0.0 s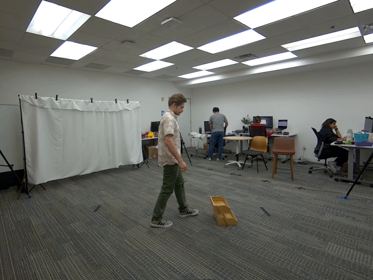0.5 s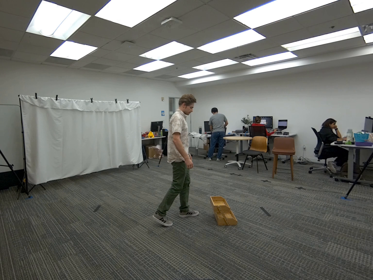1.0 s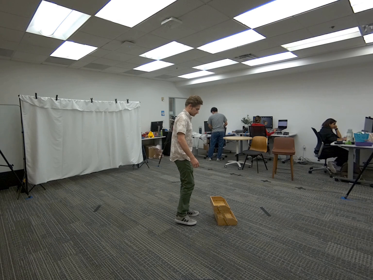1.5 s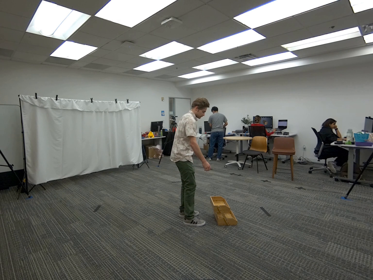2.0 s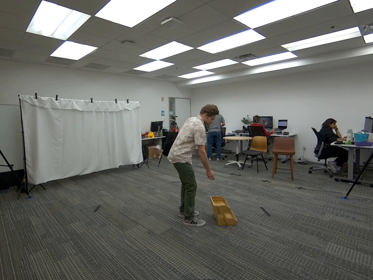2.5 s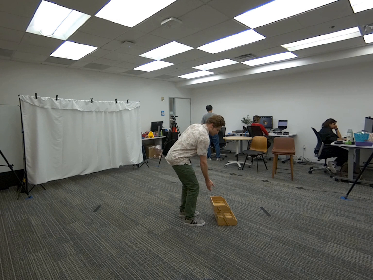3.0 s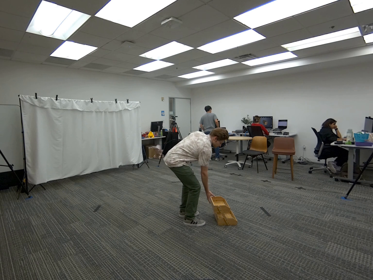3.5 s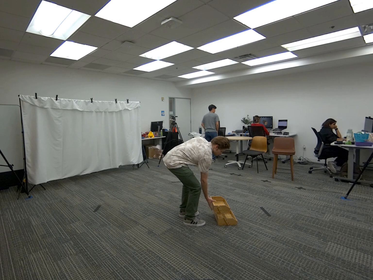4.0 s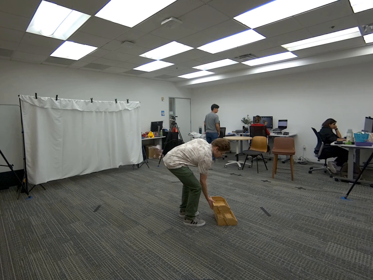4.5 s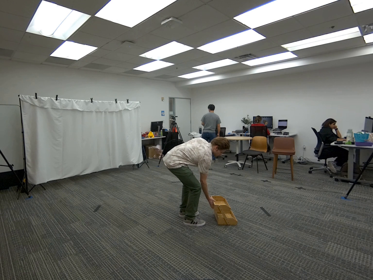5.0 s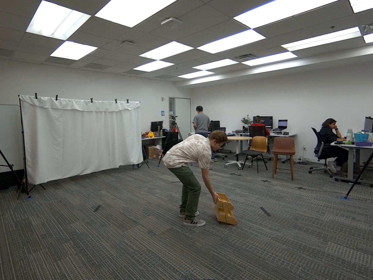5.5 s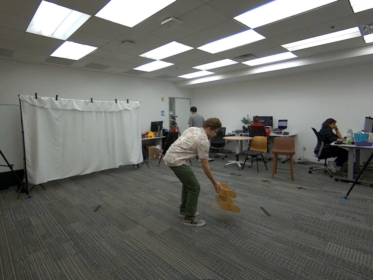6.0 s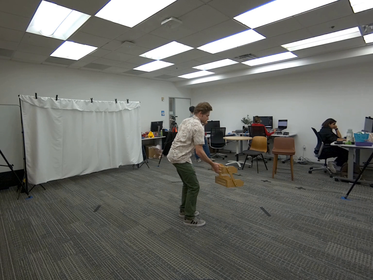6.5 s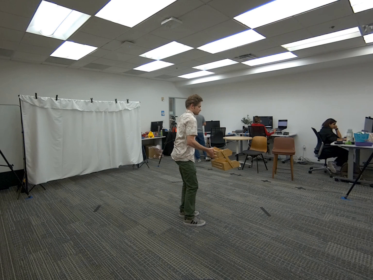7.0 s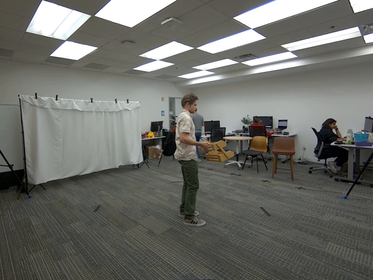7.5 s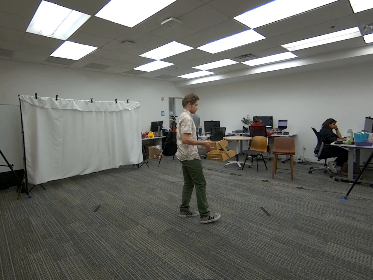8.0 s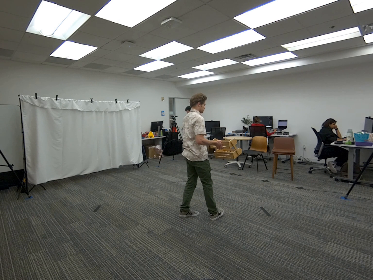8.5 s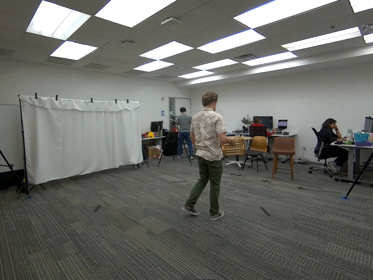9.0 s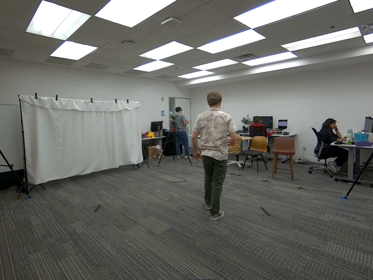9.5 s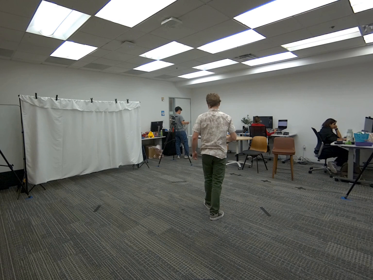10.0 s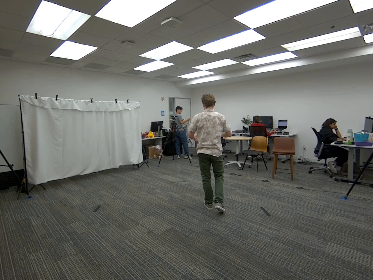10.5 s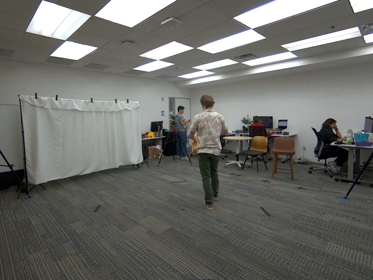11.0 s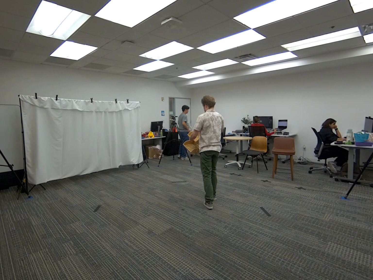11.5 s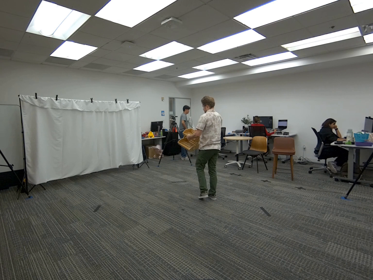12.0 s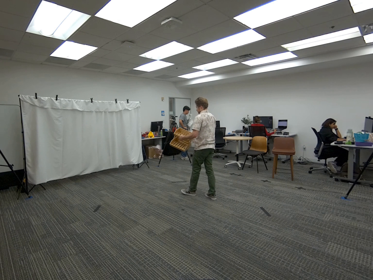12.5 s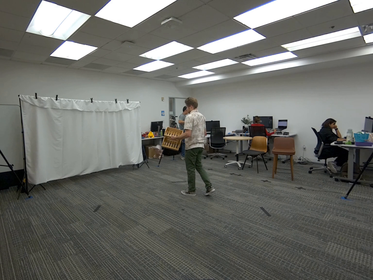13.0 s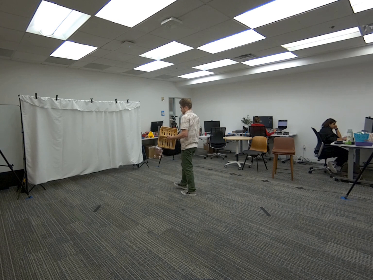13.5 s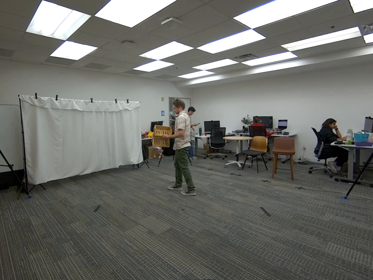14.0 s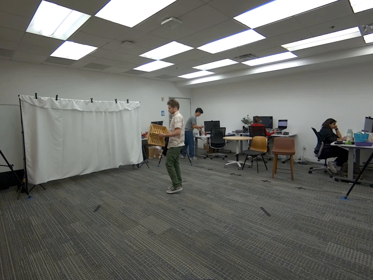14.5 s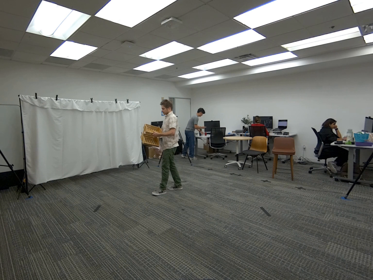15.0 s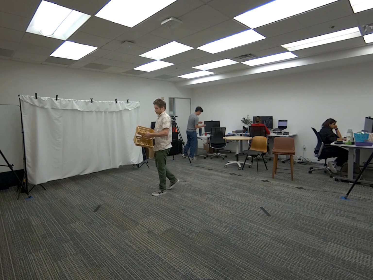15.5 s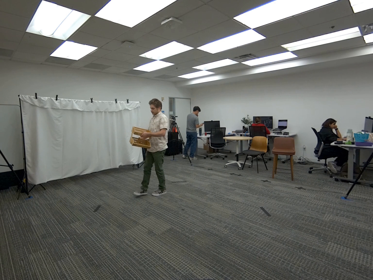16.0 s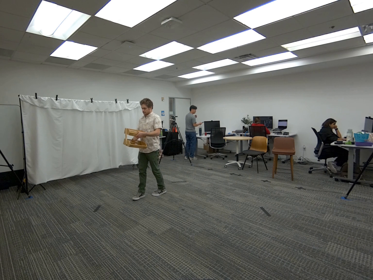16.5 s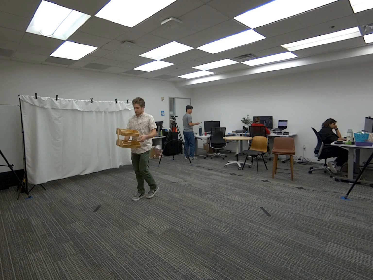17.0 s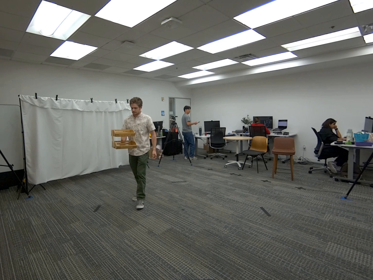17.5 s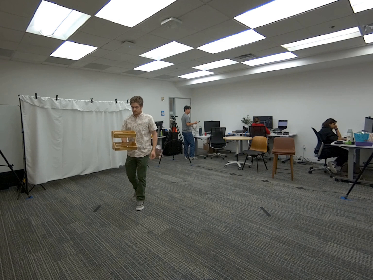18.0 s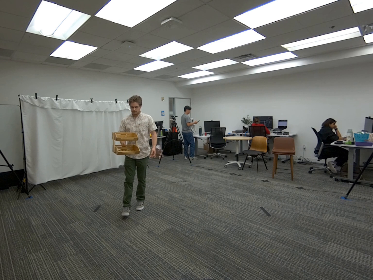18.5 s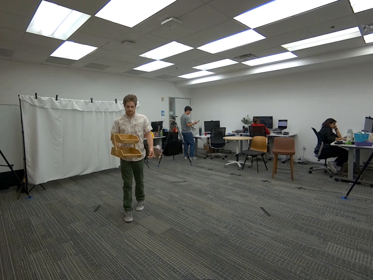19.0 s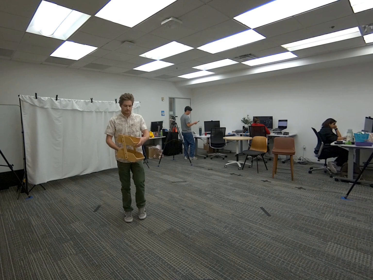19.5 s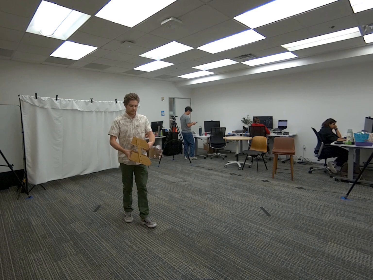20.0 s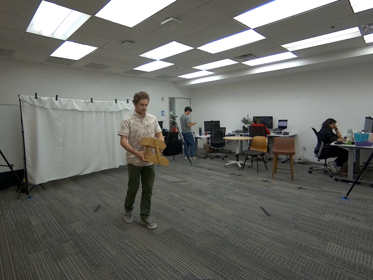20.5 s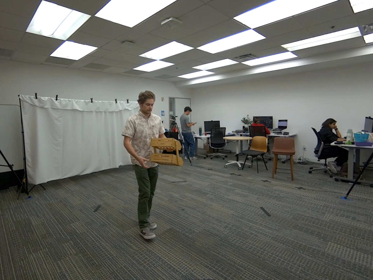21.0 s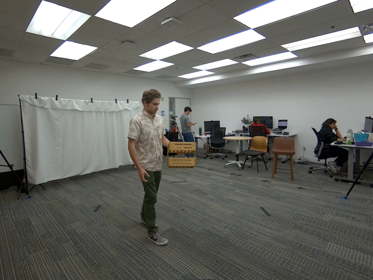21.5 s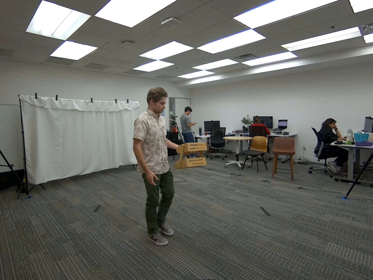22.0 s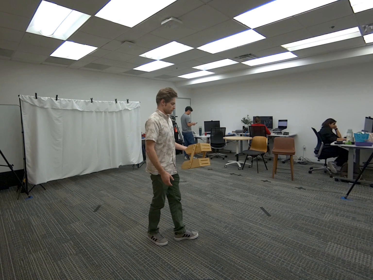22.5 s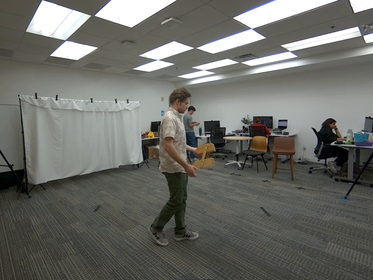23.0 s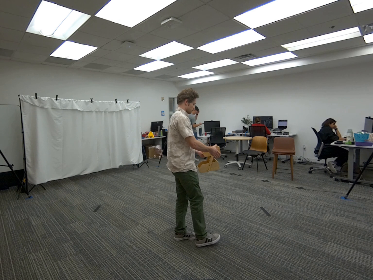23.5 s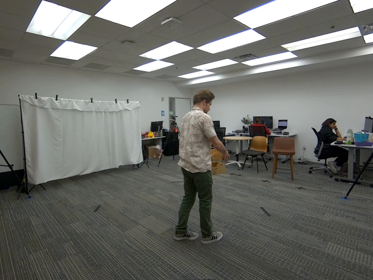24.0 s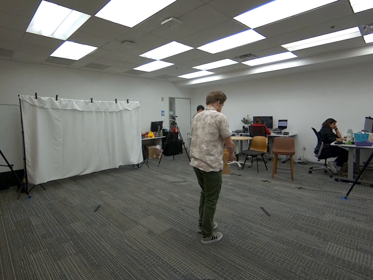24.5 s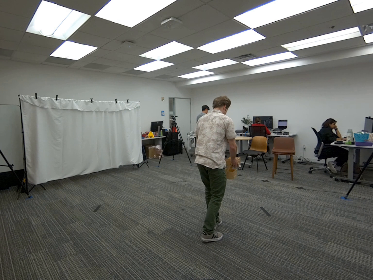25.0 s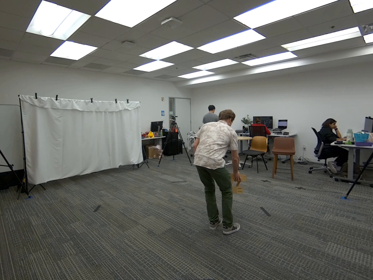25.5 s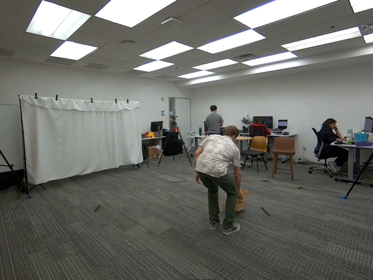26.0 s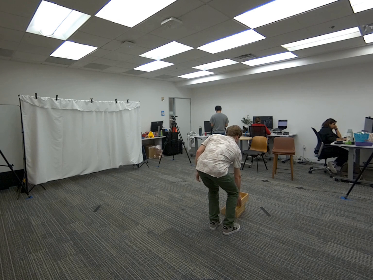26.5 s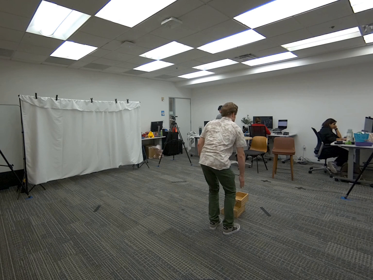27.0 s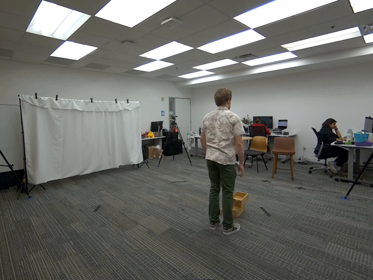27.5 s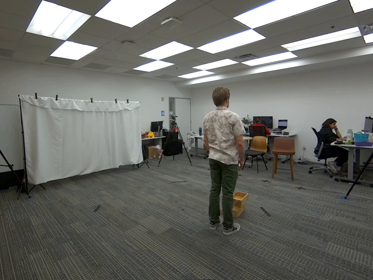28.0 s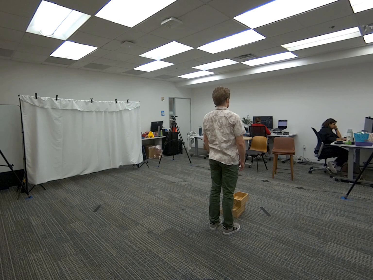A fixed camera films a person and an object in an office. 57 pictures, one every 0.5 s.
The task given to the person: Walk over to the wooden crate. Pick up the crate with your right hand. Walking around the bounding area, alternate hands until the end of sequence. Place the crate back on the ground when finished.
